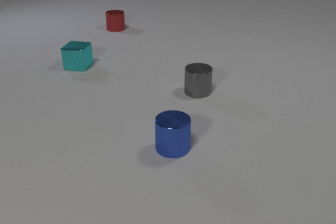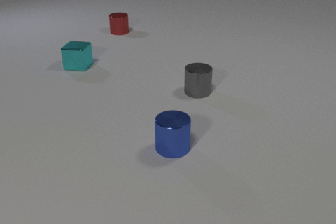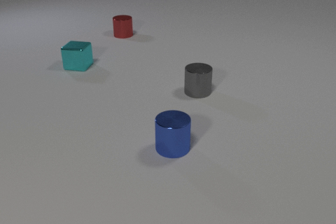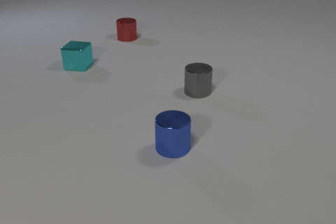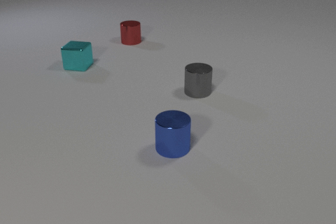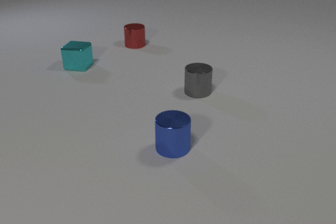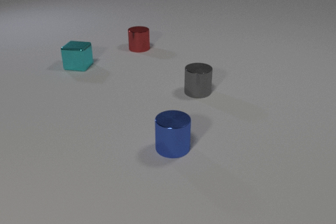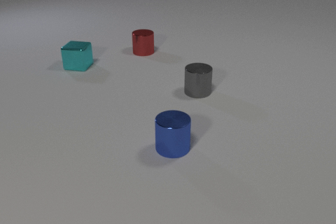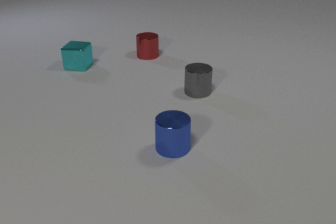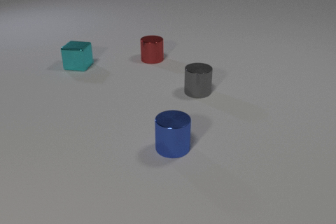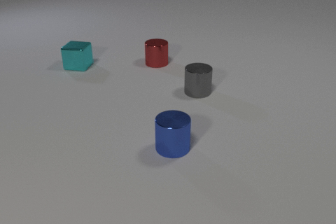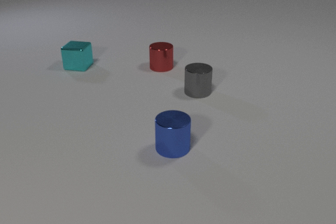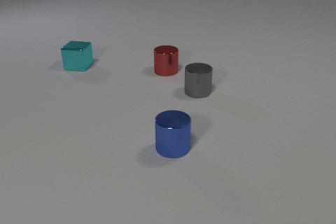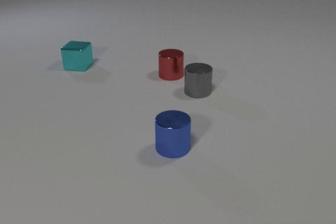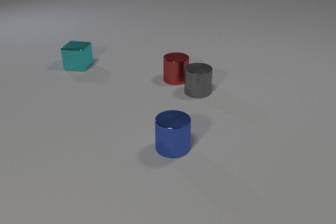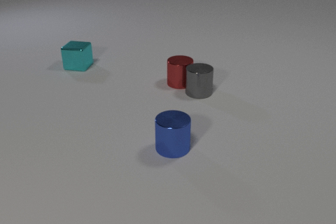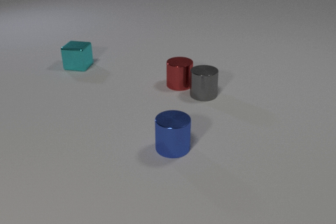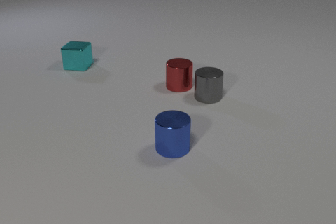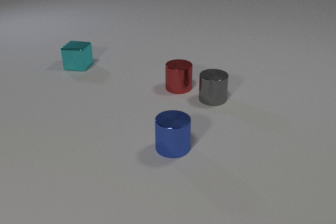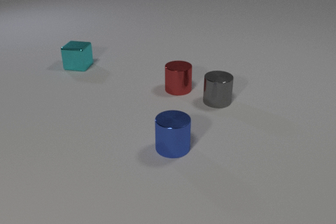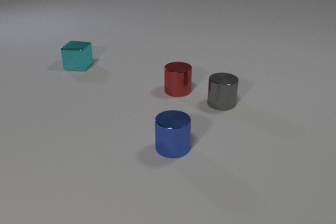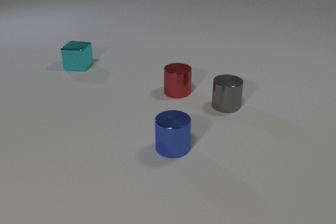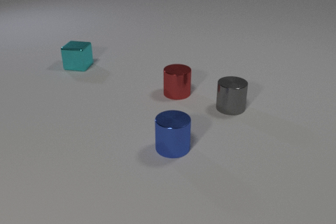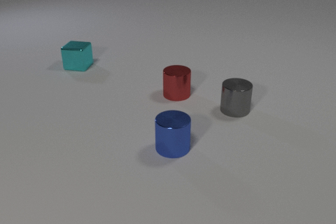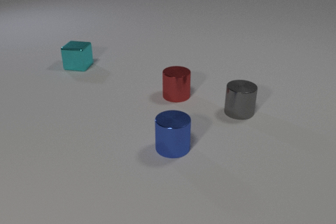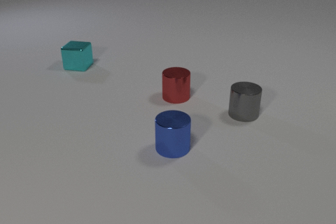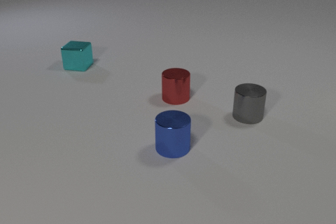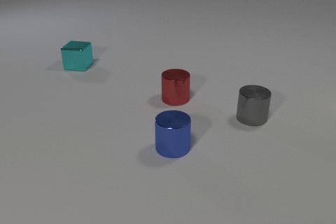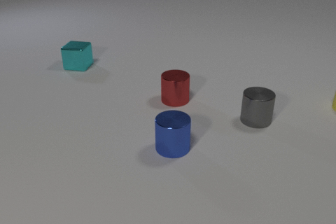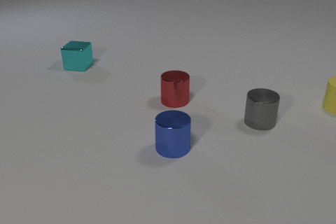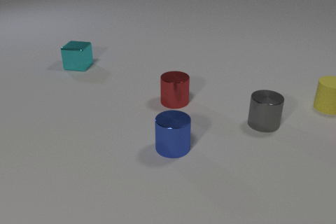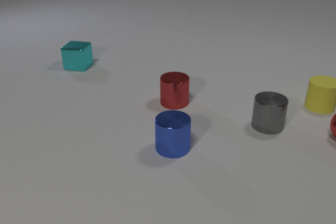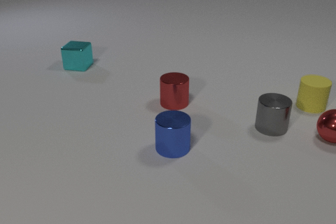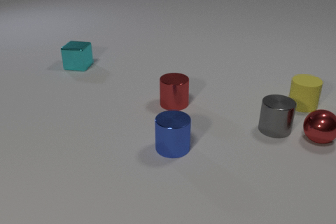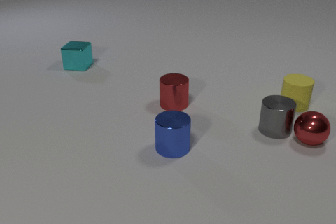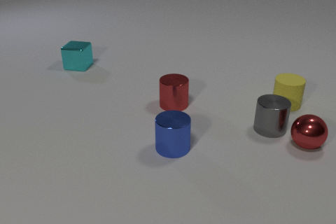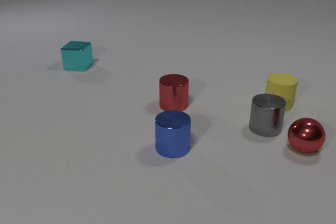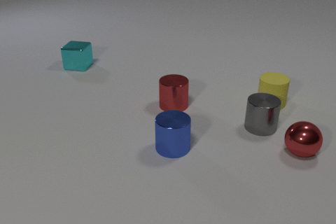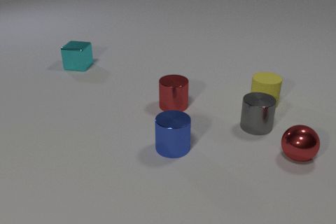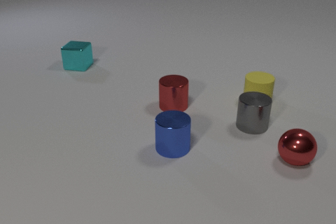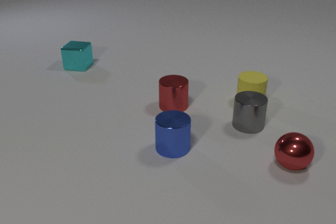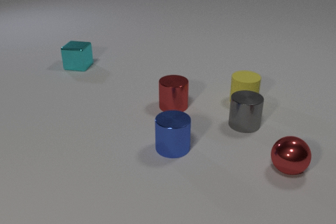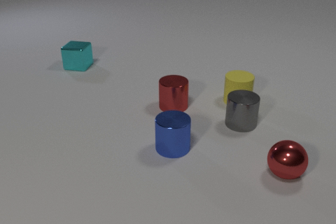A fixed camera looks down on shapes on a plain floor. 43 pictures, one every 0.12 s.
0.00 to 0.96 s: The red metal cylinder slides toward the camera.
0.96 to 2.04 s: The red metal cylinder slides toward the camera and to the right. The gray metal cylinder slides to the right and toward the camera. The red metal cylinder and the gray metal cylinder collide.
2.04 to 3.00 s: The red metal cylinder slides toward the camera. The gray metal cylinder slides to the right and toward the camera.
3.00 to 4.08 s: The red metal cylinder slides toward the camera. The gray metal cylinder slides to the right and toward the camera. The yellow rubber cylinder comes in at the right edge, slides to the left. The red metal sphere comes in at the right edge, rolls to the left and toward the camera. The gray metal cylinder and the red metal sphere collide.
4.08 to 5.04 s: The gray metal cylinder slides to the left. The yellow rubber cylinder slides to the left. The red metal sphere rolls toward the camera.
What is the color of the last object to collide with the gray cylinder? red.
What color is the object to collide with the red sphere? gray.
Are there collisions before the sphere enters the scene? yes.
